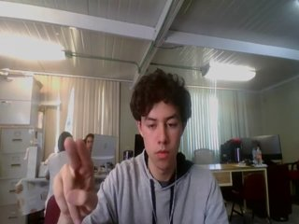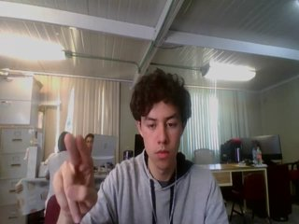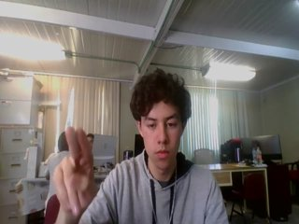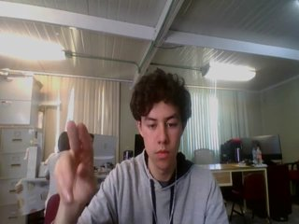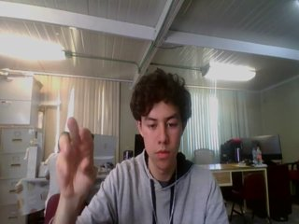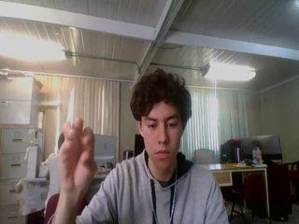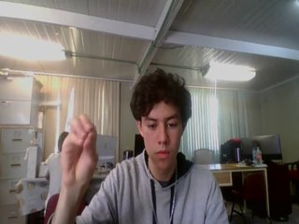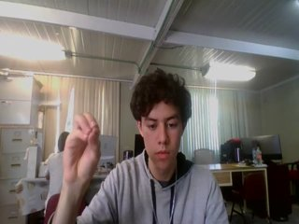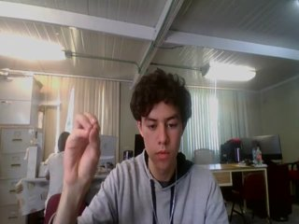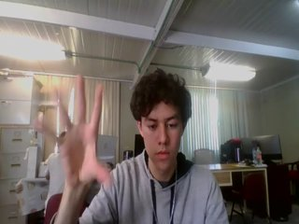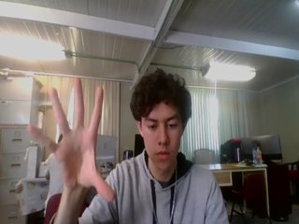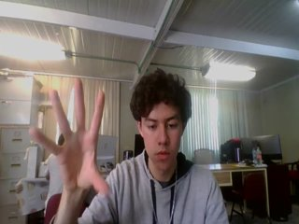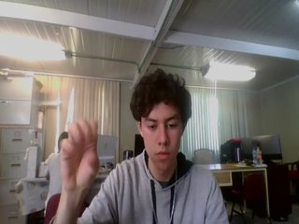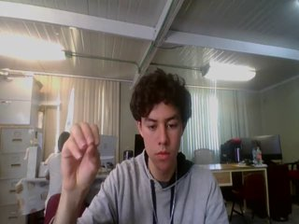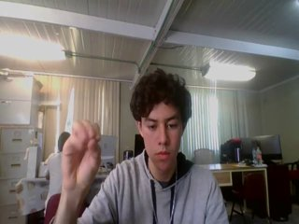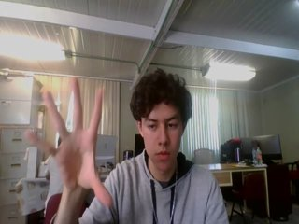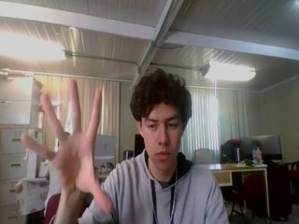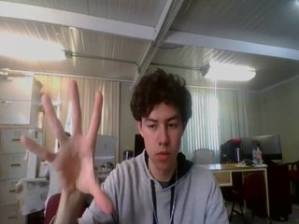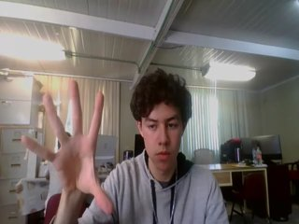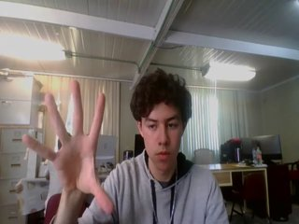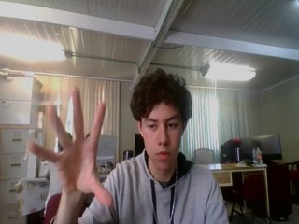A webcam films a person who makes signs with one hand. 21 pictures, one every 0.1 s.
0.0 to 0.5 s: Pointing with two fingers.
0.6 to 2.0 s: Open twice.
